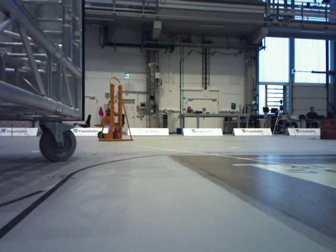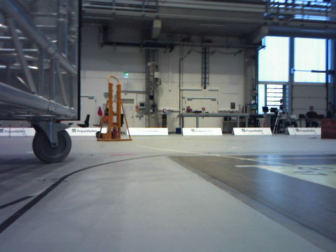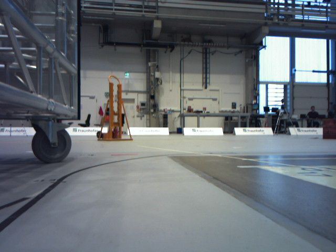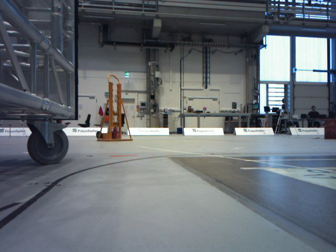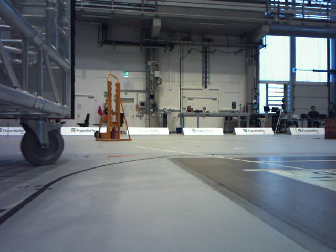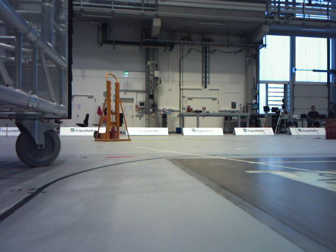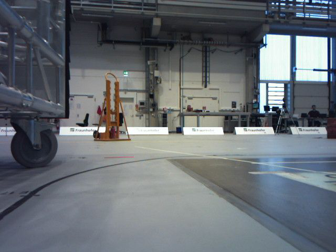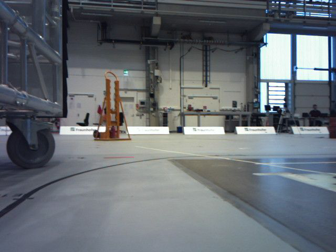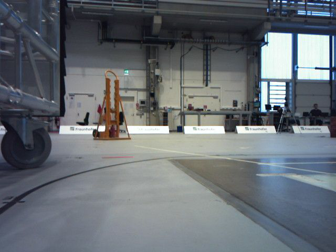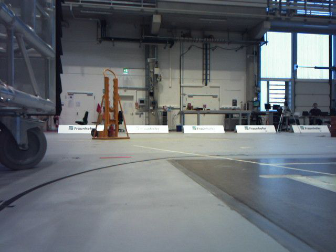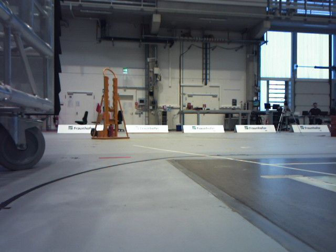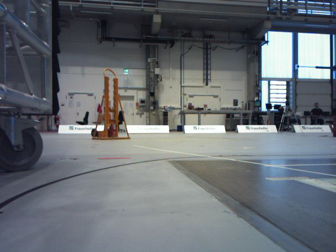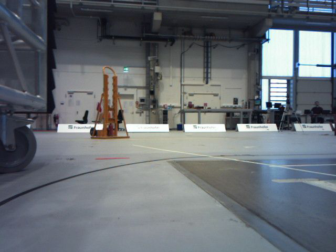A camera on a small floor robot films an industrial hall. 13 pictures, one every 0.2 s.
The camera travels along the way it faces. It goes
forward.
0.0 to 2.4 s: The camera travels forward, about 0.5 m, so what stands in front looms larger.
The film runs forward here.
